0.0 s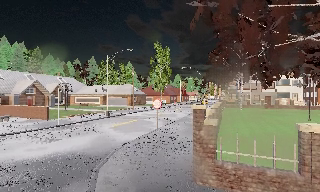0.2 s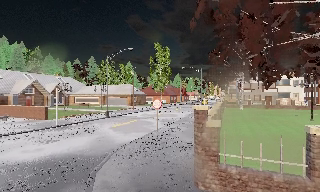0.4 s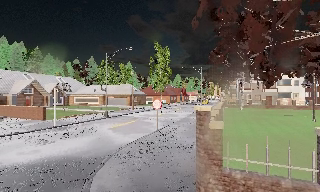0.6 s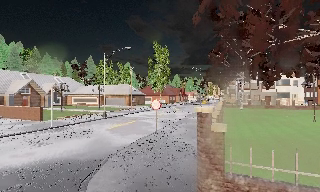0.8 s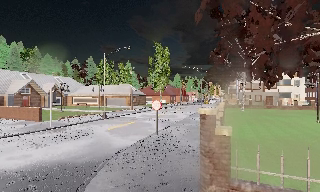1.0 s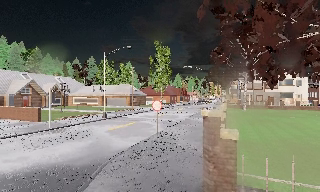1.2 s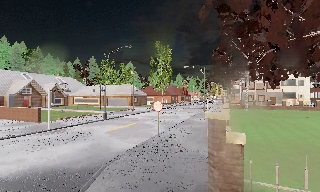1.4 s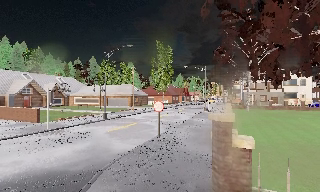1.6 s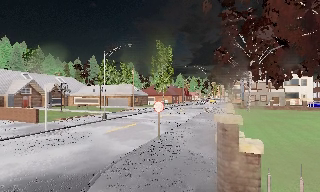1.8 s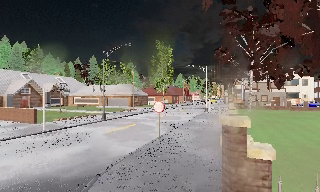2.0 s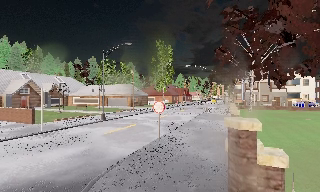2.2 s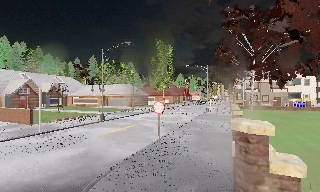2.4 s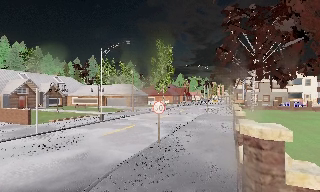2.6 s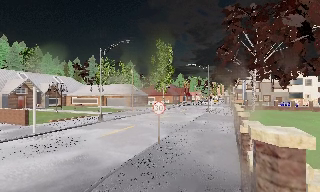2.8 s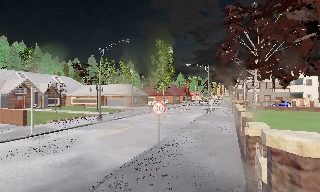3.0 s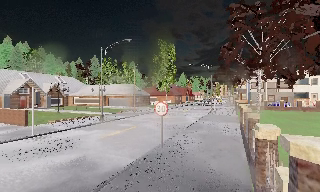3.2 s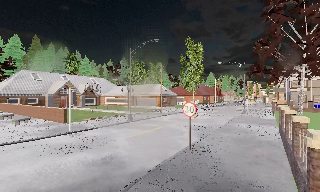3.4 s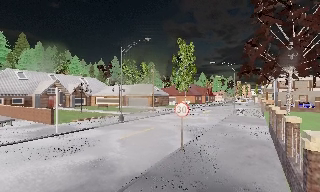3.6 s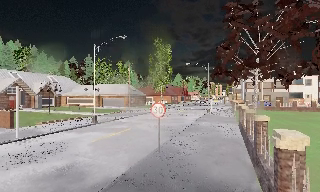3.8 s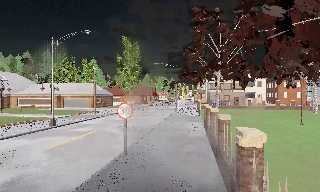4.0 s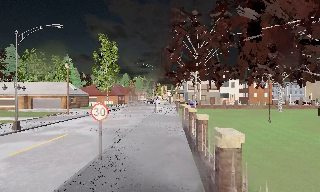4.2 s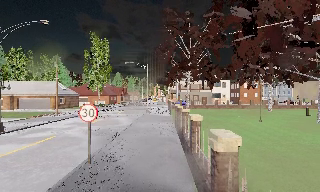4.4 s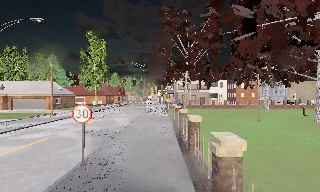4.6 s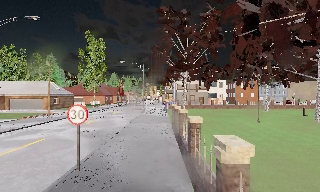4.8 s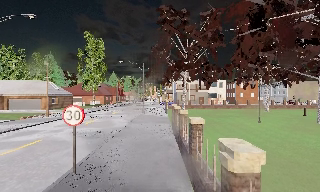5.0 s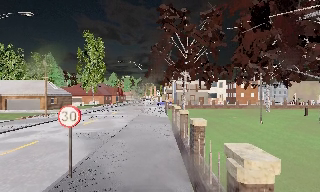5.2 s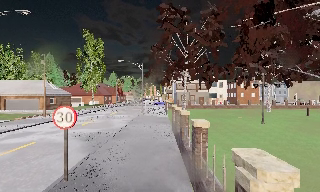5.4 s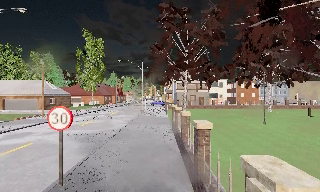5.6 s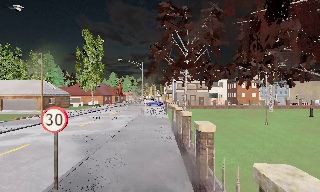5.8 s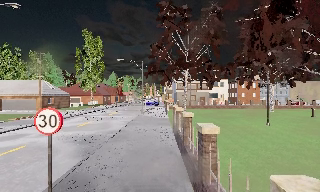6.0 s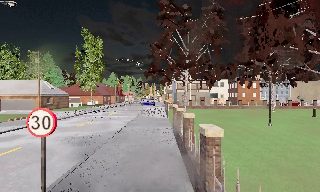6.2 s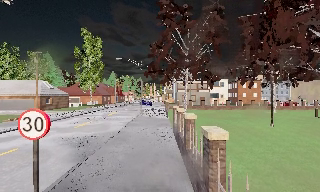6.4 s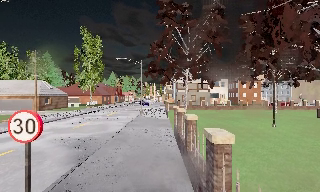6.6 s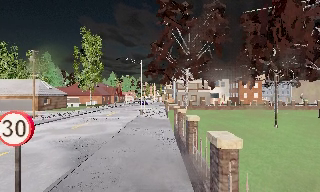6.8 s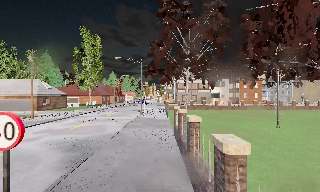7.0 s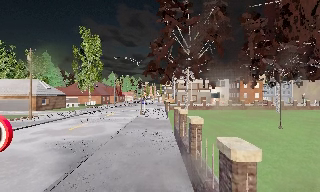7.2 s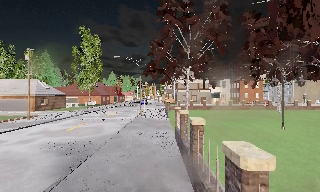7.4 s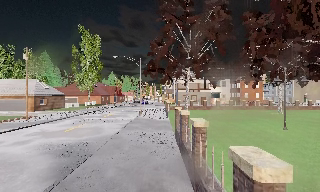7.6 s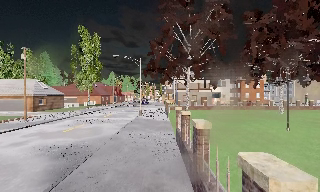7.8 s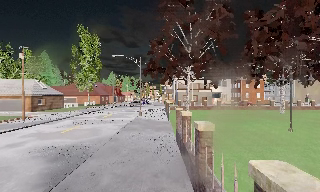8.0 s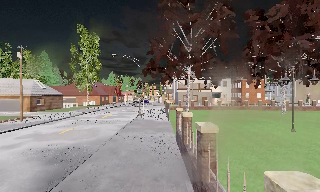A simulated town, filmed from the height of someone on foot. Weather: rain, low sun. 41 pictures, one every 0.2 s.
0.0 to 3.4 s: The camera travels forward, about 4 m, so what stands in front looms larger.
3.4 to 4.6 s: The camera swings to its right by about 30 degrees, and the scene slides to the left. It travels forward, about 1.5 m.
4.6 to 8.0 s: The camera travels forward, about 4 m, so what stands in front looms larger.
The film runs forward here.
